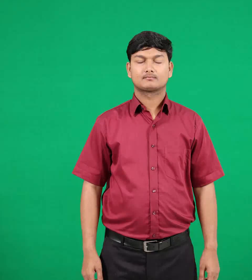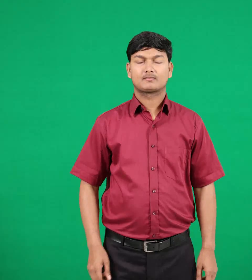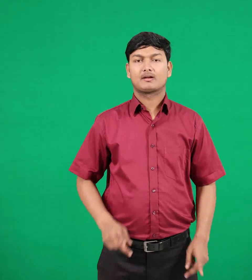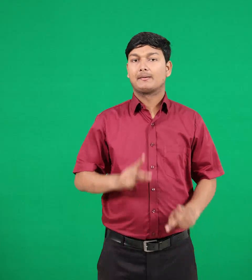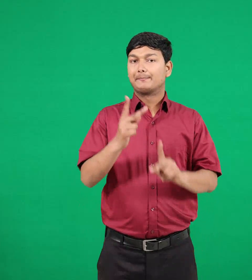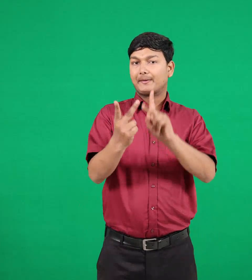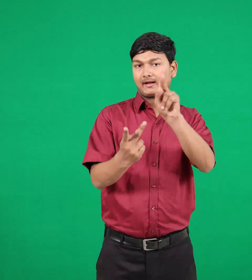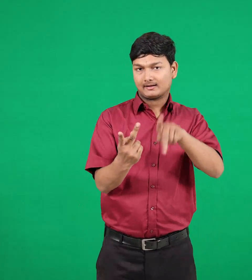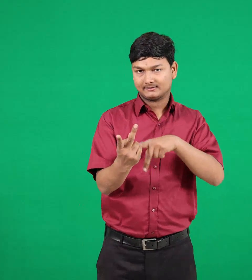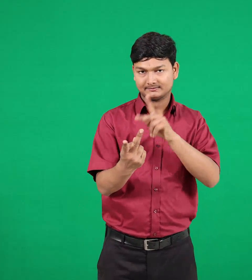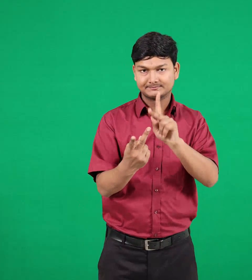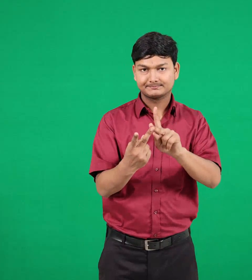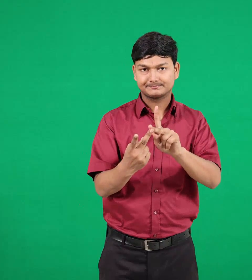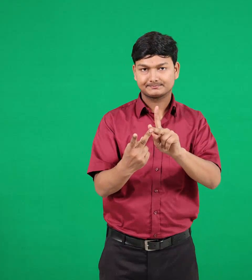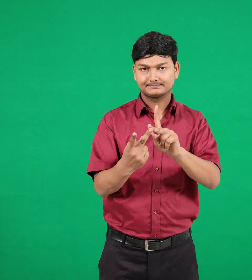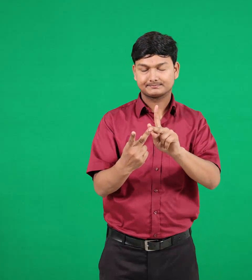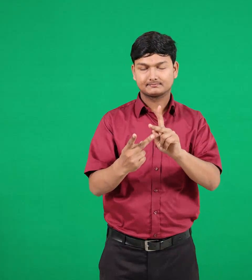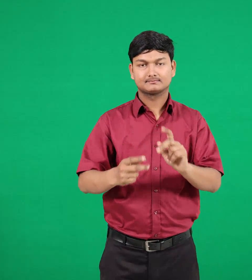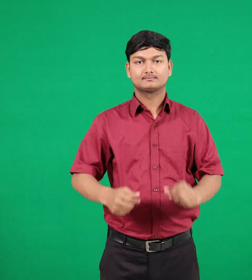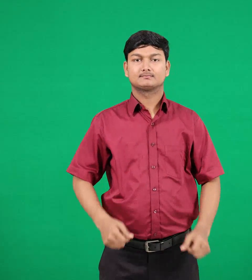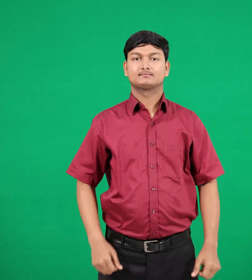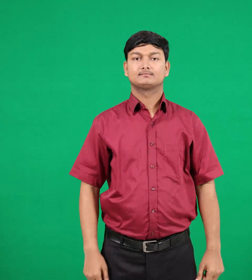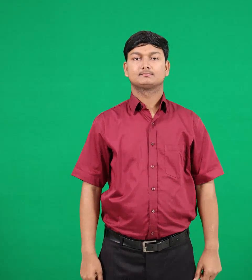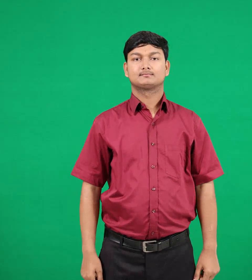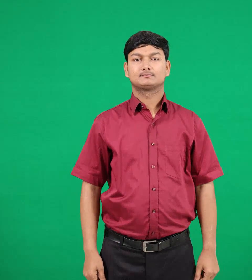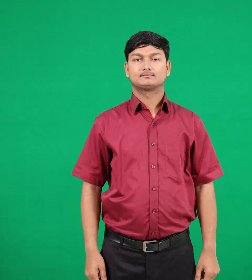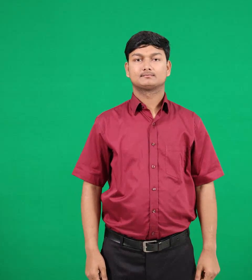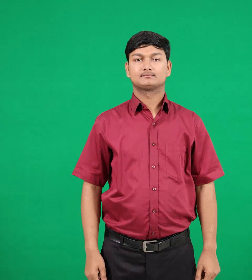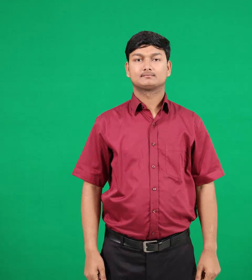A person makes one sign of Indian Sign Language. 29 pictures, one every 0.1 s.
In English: perfect
